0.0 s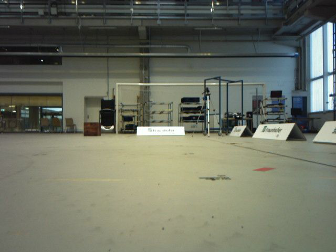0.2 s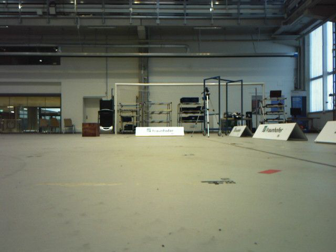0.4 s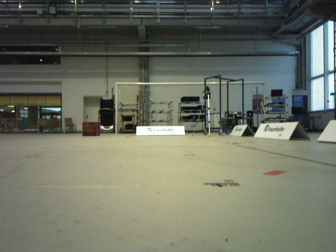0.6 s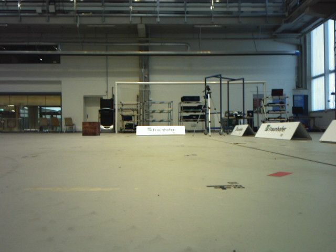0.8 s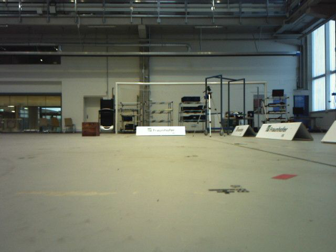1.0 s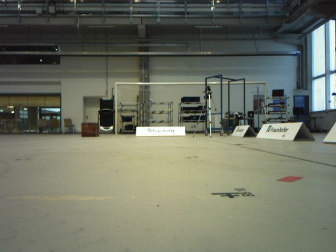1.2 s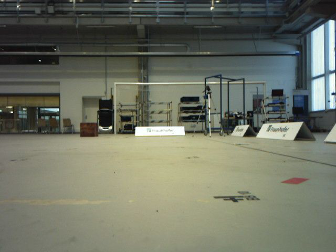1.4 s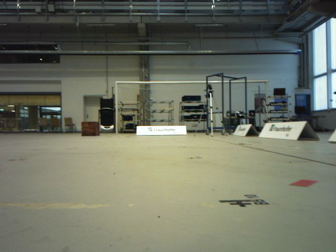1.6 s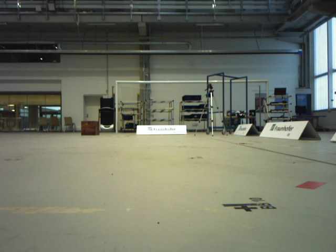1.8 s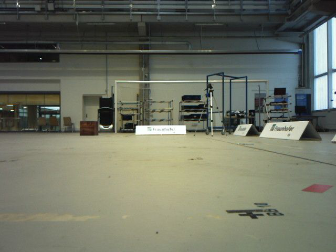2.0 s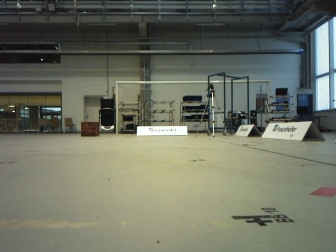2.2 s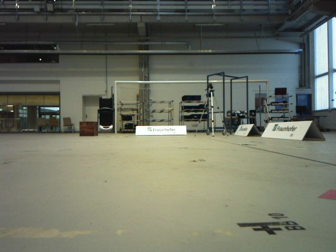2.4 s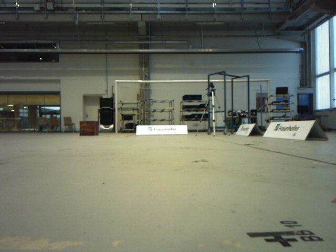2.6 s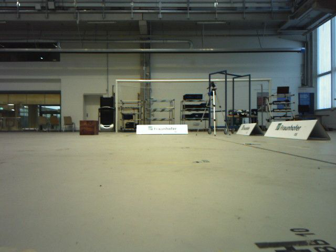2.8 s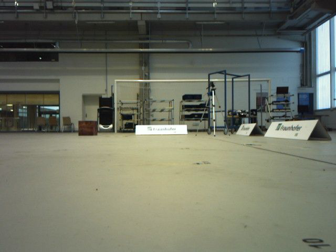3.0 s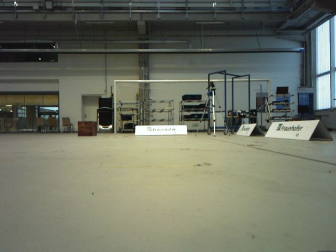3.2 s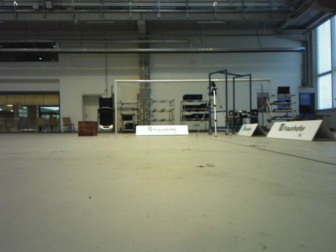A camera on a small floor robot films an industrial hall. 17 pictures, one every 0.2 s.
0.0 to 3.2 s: The camera travels forward, about 0.7 m, so what stands in front looms larger.
The film runs forward here.
